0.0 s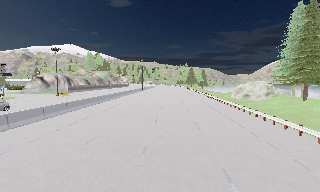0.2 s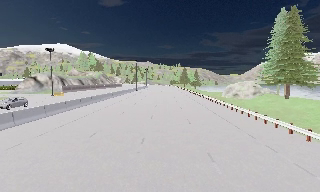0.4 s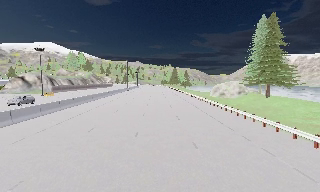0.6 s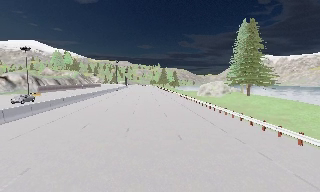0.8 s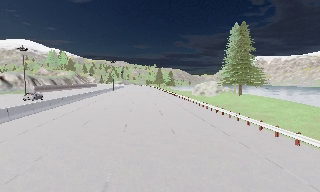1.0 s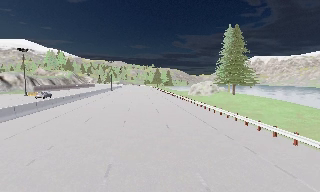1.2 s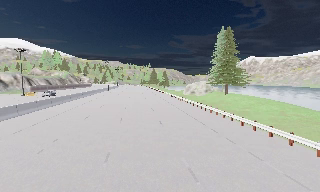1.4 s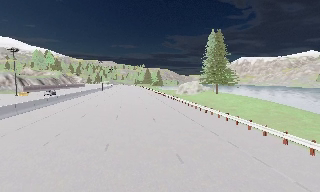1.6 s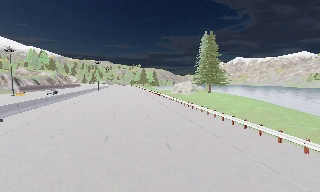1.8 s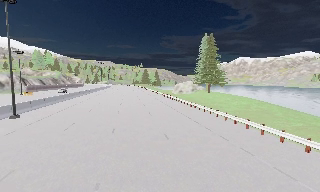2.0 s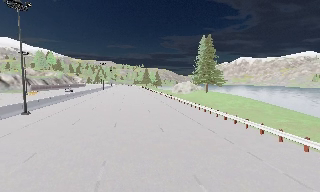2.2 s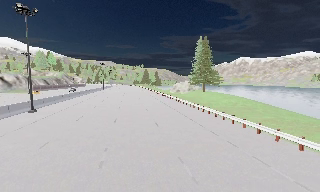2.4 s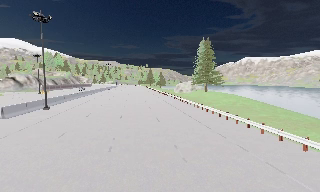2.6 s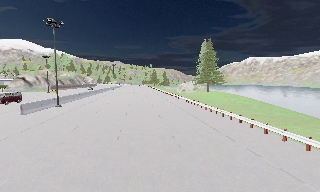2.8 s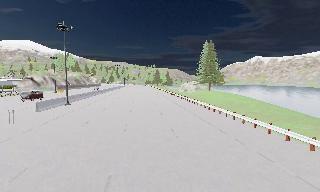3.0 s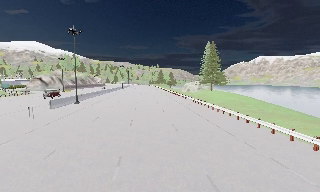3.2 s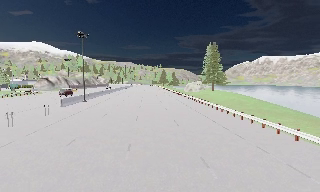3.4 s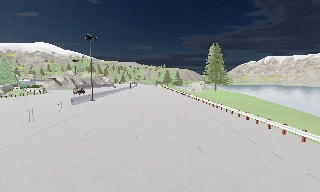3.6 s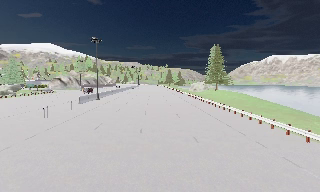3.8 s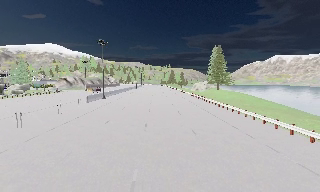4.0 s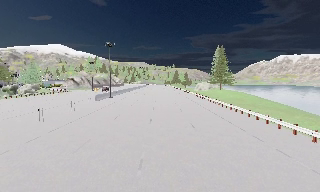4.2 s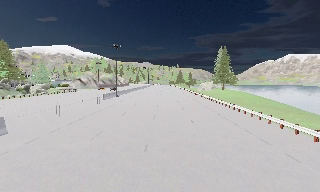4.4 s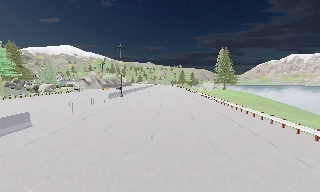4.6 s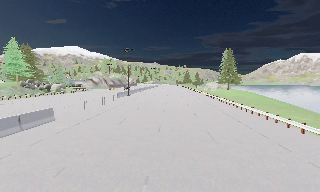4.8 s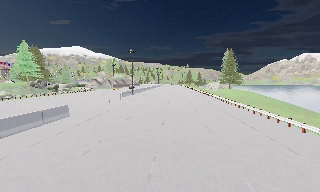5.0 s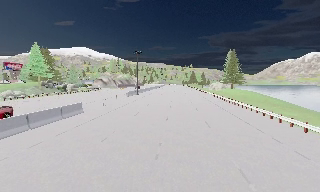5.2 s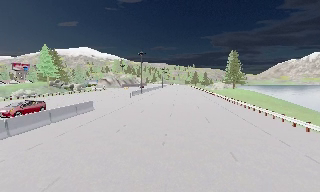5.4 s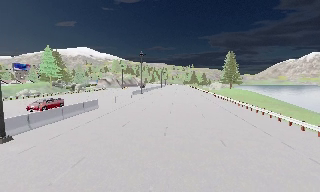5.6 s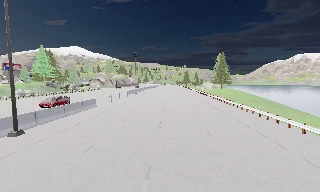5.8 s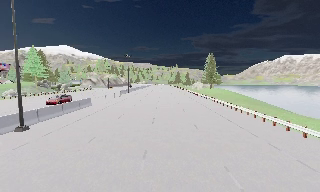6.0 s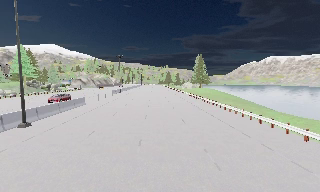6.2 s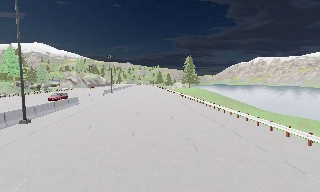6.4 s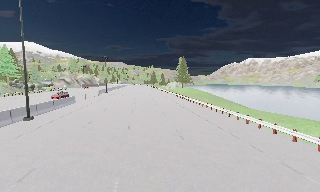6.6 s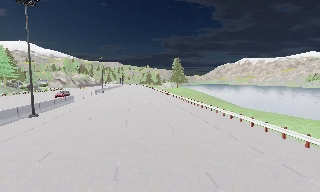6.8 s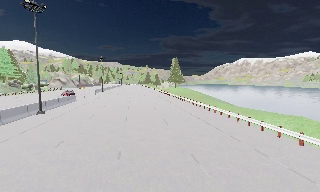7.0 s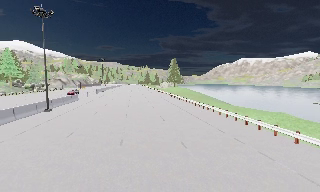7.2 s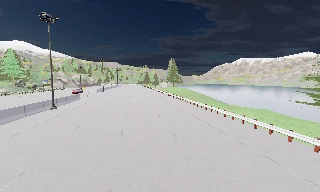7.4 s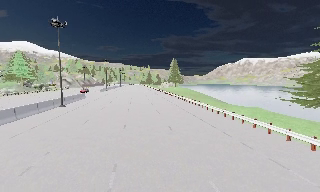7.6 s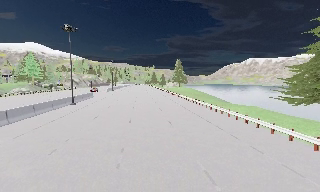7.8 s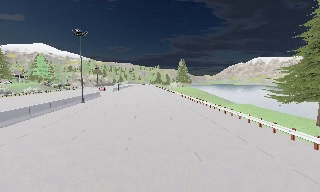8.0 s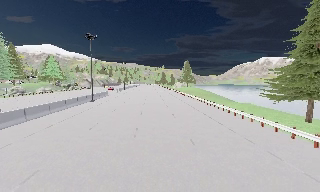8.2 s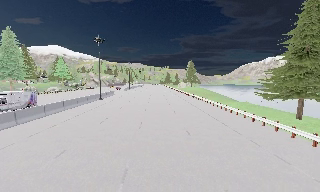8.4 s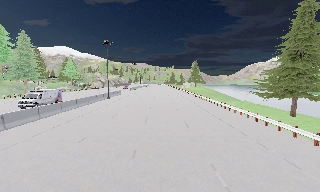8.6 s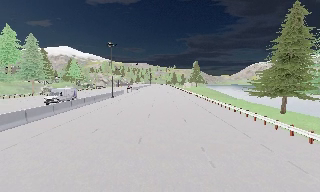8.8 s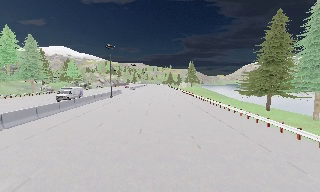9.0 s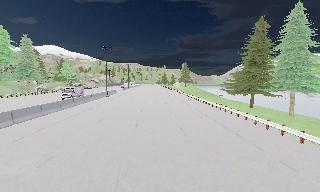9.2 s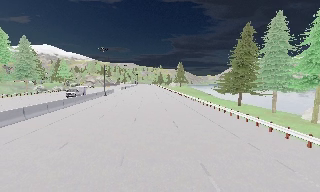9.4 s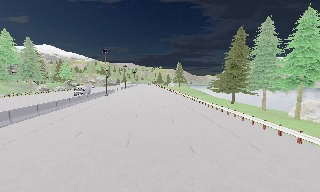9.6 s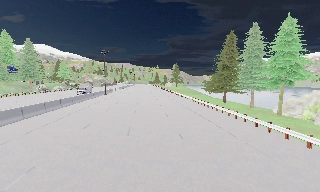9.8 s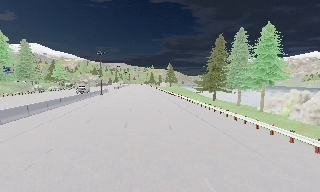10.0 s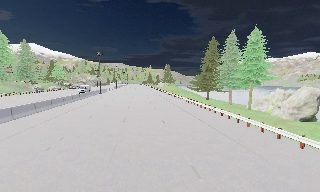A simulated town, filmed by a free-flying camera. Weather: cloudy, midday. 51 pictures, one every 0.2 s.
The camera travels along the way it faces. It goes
backward.
0.0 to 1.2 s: The camera swings to its right by about 15 degrees, and the scene slides to the left. It travels backward, about 8 m, so what stands in front gets smaller.
1.2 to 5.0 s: The camera pans to its left, which is counterclockwise from overhead, by about 15 degrees. It travels backward, about 30 m, so what stands in front gets smaller.
5.0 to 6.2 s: The scene slides to the left, as the camera pans about 10 degrees to its right. It travels backward, about 10 m, so what stands in front gets smaller.
6.2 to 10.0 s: The camera travels backward, about 35 m, so what stands in front gets smaller.
The film runs backward here.
